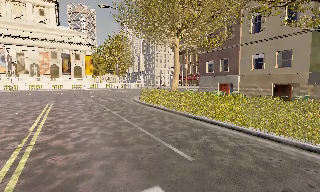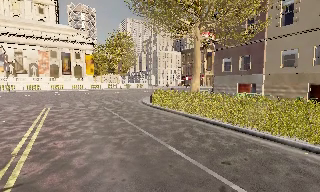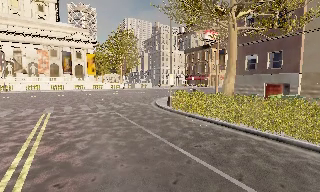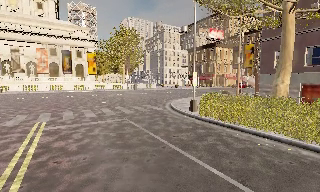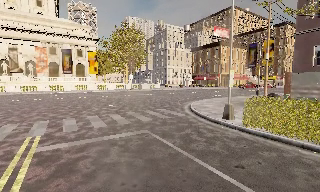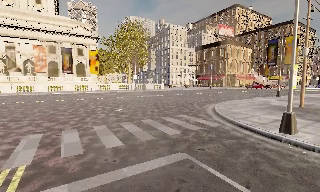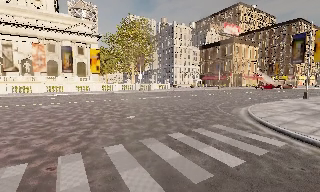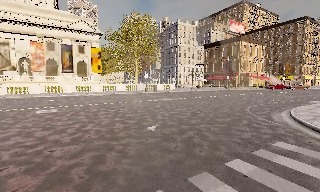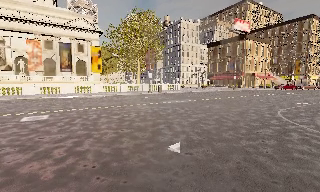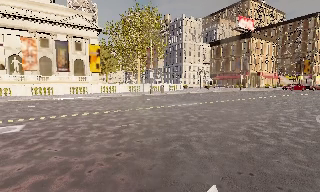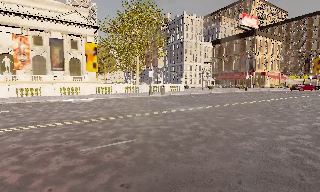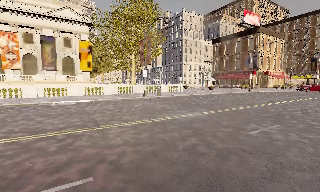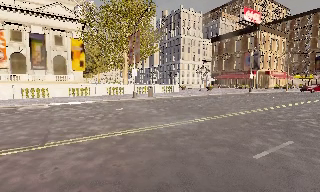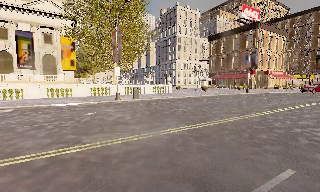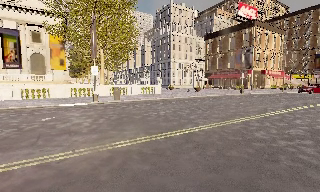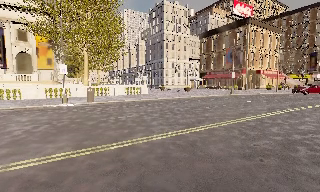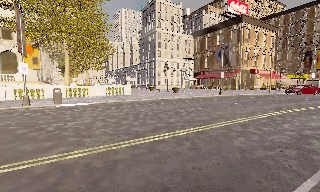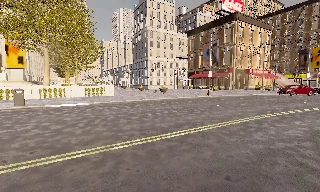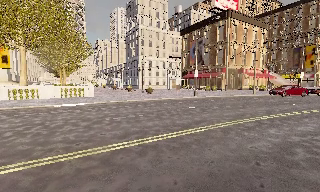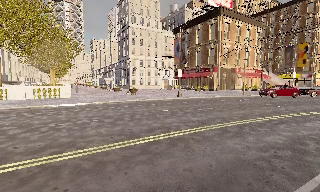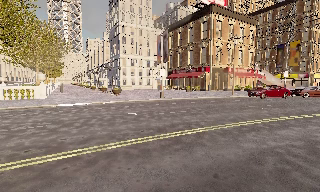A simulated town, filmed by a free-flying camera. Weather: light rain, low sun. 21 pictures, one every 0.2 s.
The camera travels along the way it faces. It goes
forward.
0.0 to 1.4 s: The camera travels forward and to its left, about 16 m, so what stands in front looms larger.
1.4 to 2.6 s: The camera travels forward, about 12 m, so what stands in front looms larger.
2.6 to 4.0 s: The camera travels to its right and forward, about 16 m, so close, fixed things drift to the left.
The film runs forward here.
